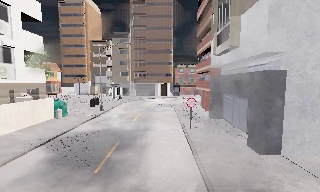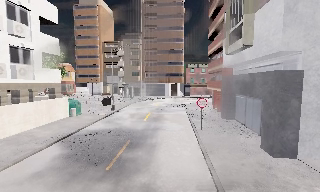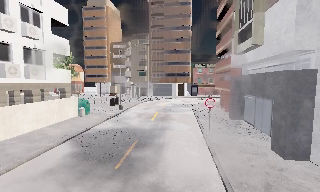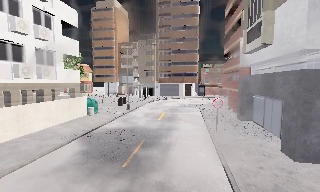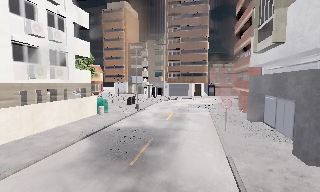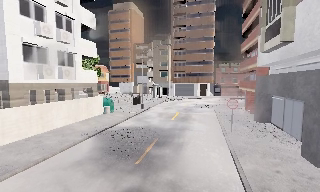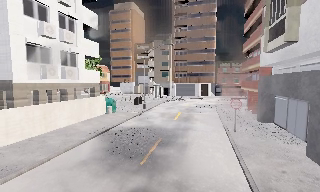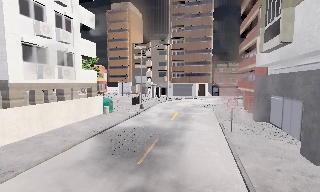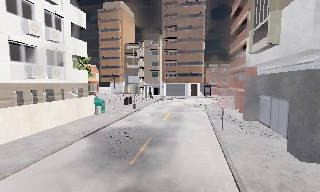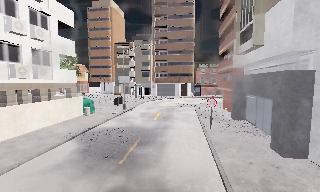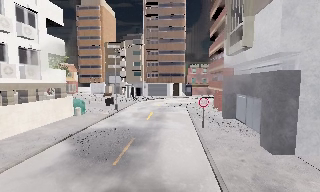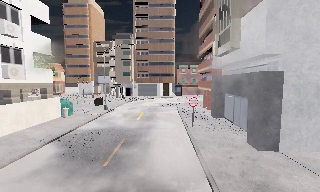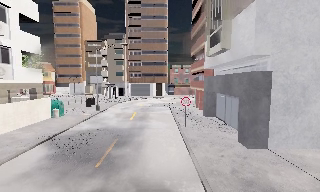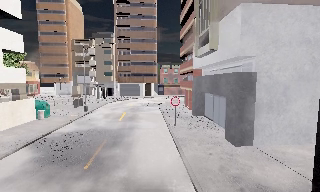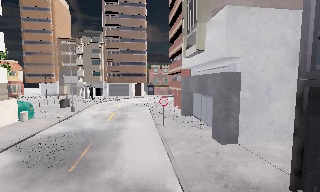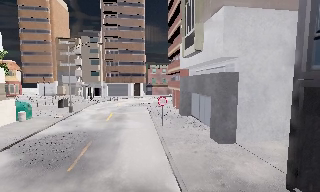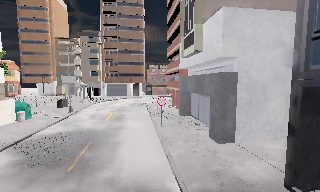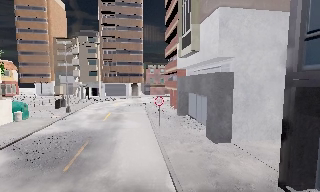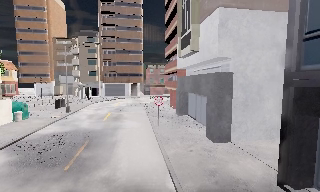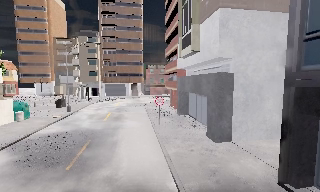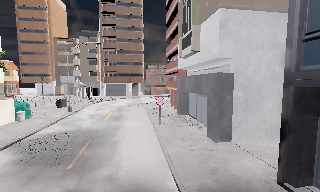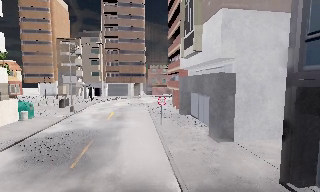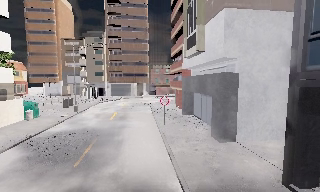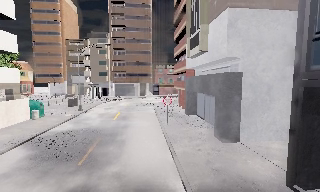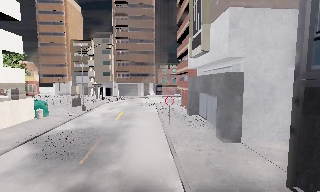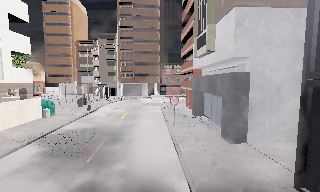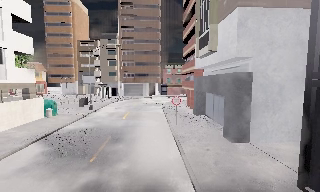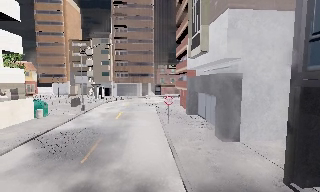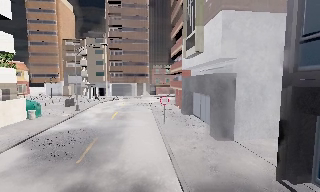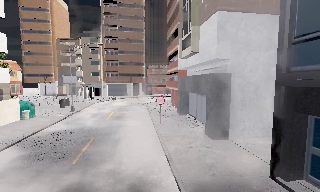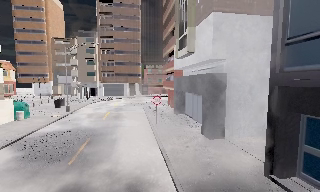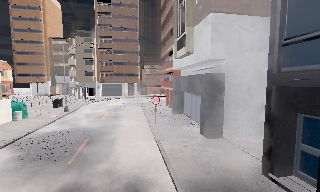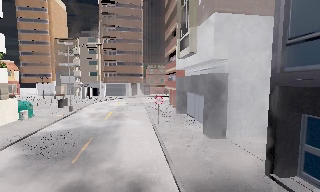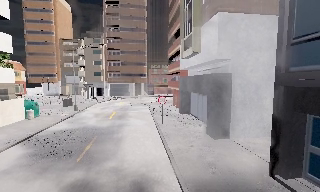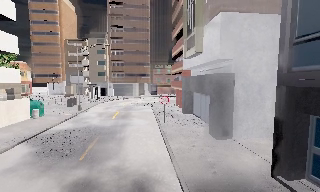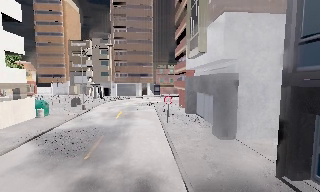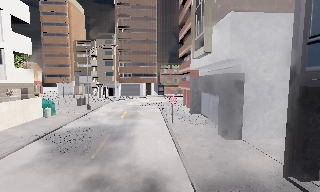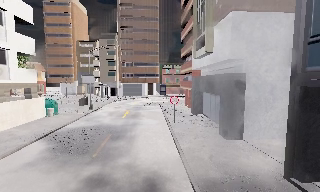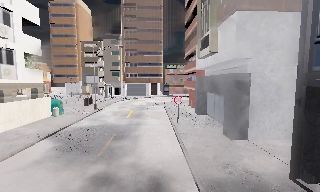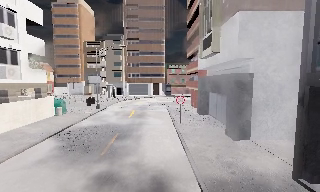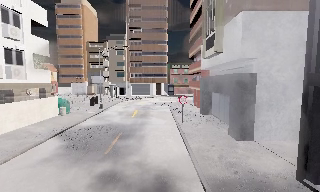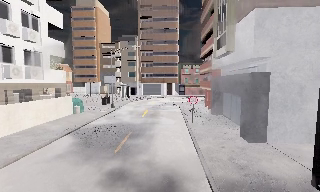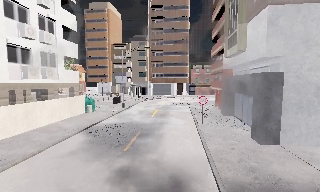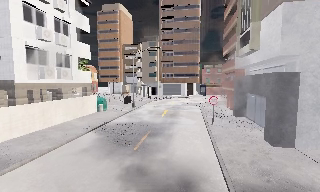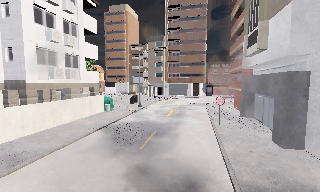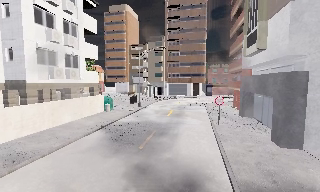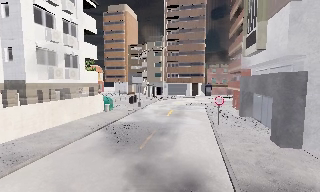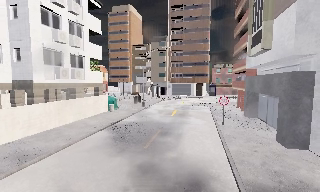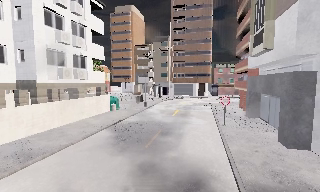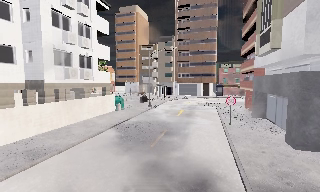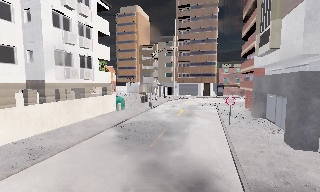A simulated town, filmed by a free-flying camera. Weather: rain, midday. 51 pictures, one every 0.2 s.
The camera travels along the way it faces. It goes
backward.
0.0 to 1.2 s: The scene slides to the right, as the camera pans about 15 degrees to its left.
1.2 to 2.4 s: The scene slides to the left, as the camera pans about 15 degrees to its right.
2.4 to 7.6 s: The camera travels backward, about 1 m, so what stands in front gets smaller.
7.6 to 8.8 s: The camera swings to its left by about 15 degrees, and the scene slides to the right.
8.8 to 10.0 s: The camera shifts only a little, or ends up much as it began.
The film runs backward here.
